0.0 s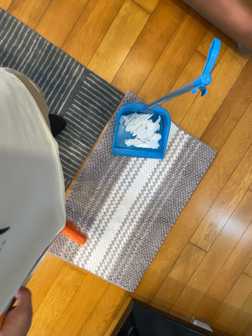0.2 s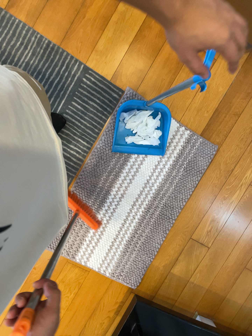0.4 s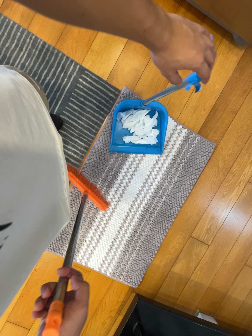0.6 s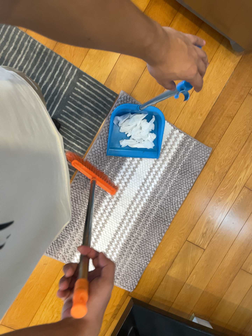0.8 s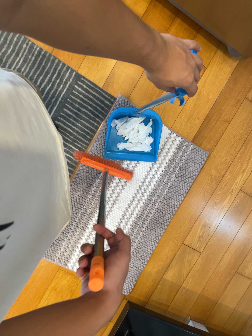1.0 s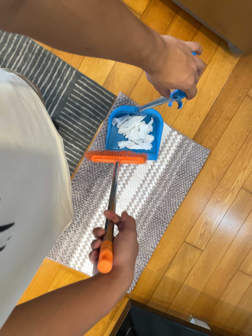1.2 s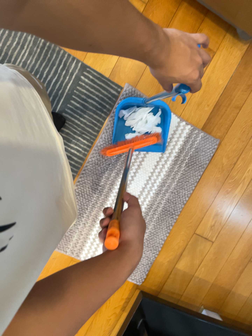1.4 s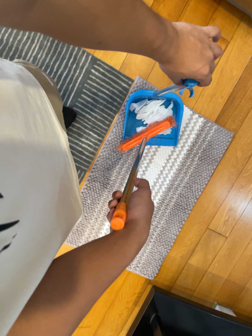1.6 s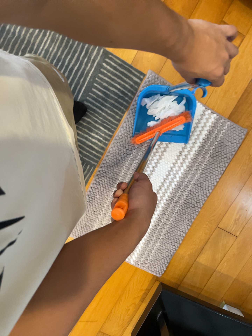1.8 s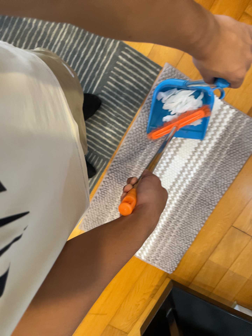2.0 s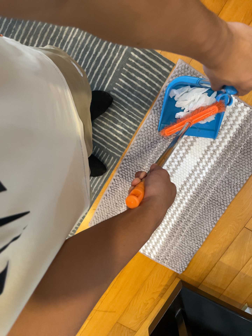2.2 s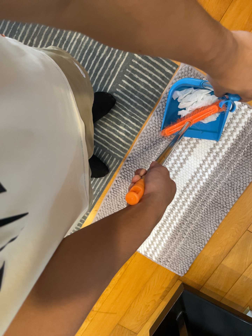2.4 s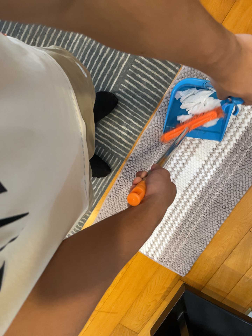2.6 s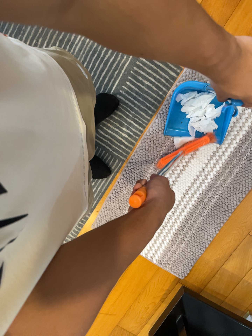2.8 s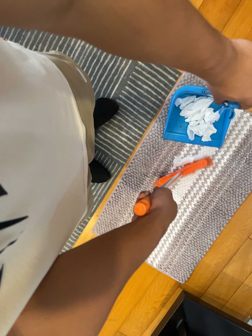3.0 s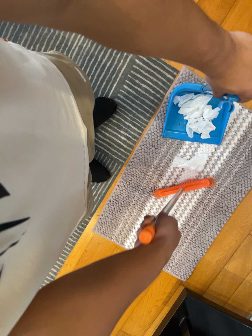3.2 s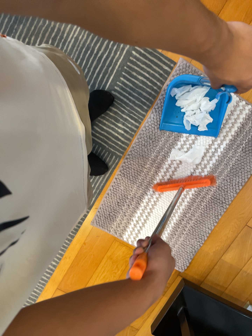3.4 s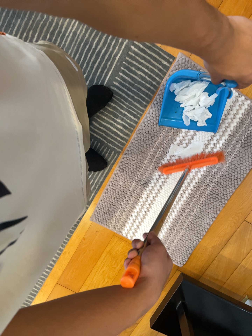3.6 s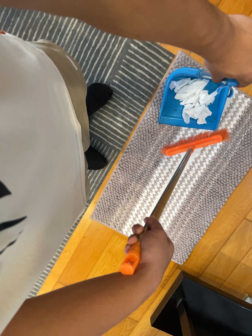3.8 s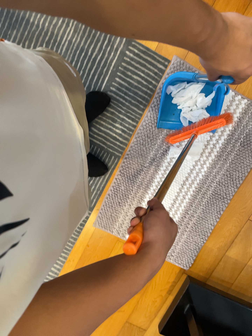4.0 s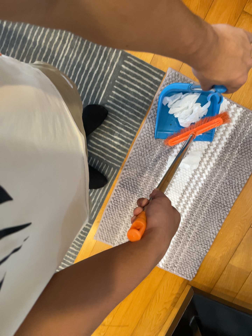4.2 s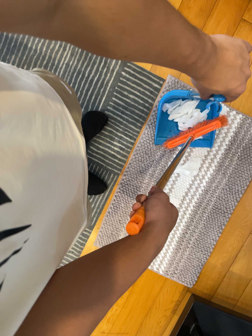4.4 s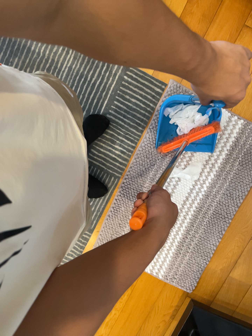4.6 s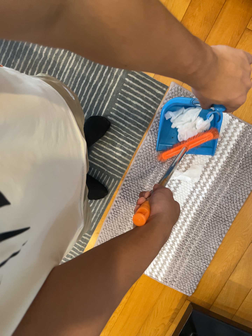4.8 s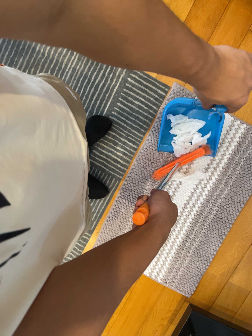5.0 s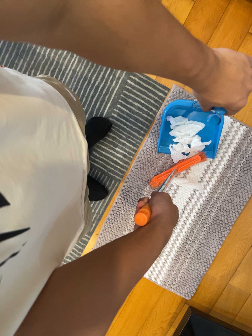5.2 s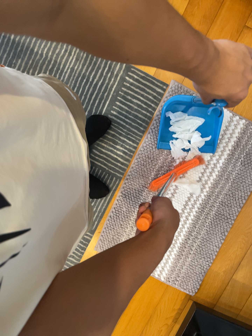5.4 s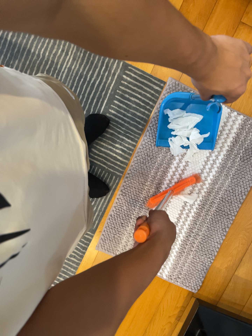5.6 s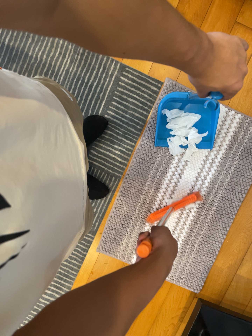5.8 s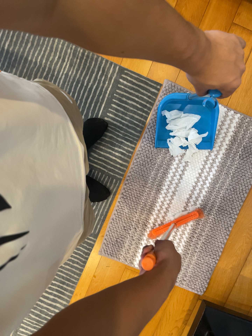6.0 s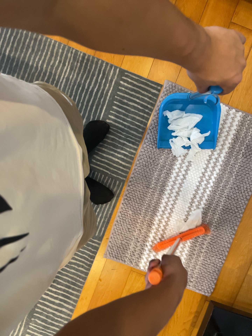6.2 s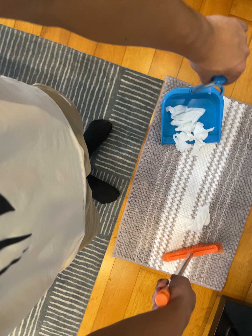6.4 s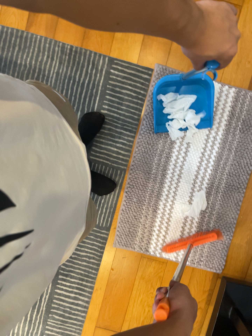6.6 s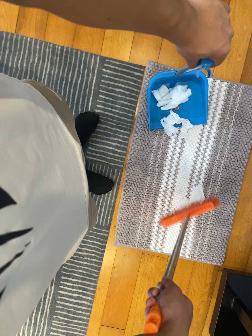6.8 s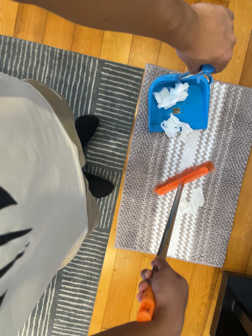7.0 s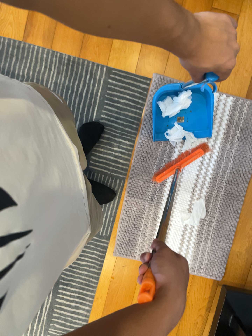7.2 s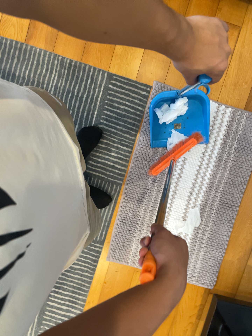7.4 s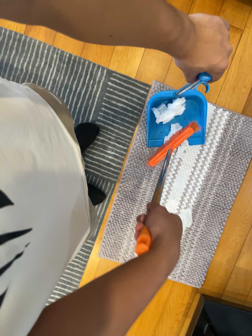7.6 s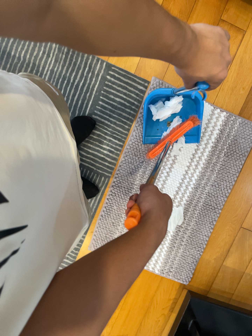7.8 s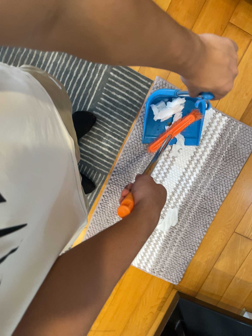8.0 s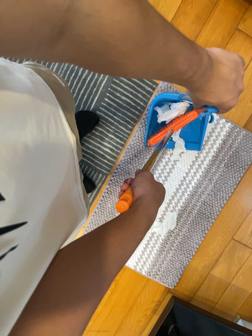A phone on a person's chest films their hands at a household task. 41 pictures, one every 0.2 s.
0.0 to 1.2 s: The camera shifts only a little, or ends up much as it began.
1.2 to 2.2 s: The scene slides to the right, as the camera pans about 10 degrees to its left. It travels forward, about 5 cm, so what stands in front looms larger.
2.2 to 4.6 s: The camera shifts only a little, or ends up much as it began.
4.6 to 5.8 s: The camera travels toward the bottom of its view, about 7 cm.
5.8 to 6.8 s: The camera rolls about its line of sight by about 10 degrees, and the scene rotates counterclockwise.
6.8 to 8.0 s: The camera travels toward the top of its view, about 12 cm, so close, fixed things drift downward. It rolls about its line of sight by about 15 degrees, and the scene rotates clockwise.
The film runs backward here.
